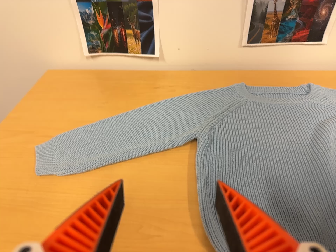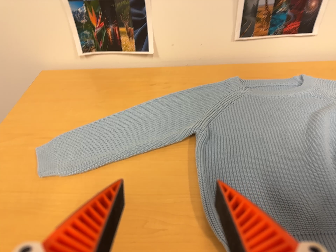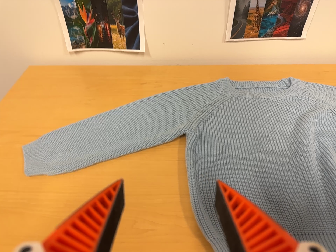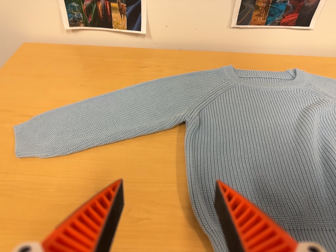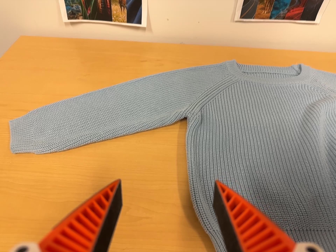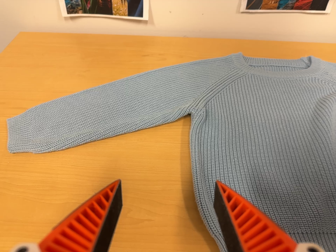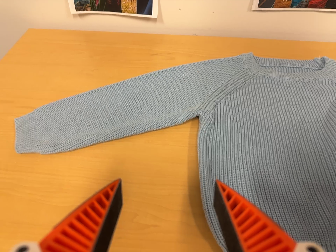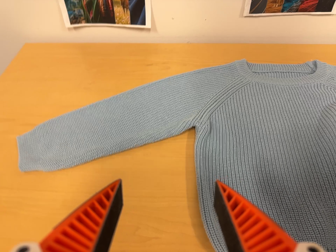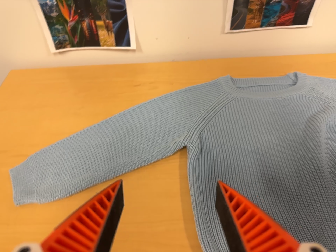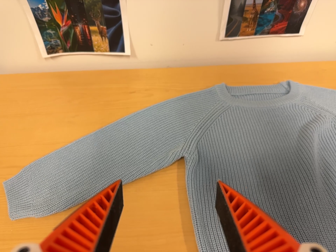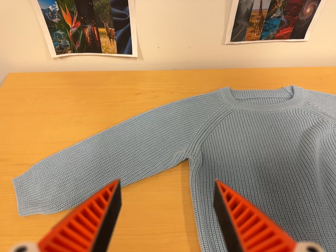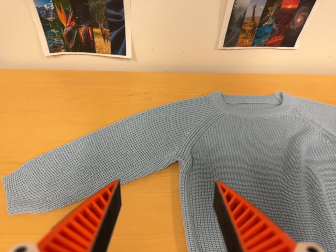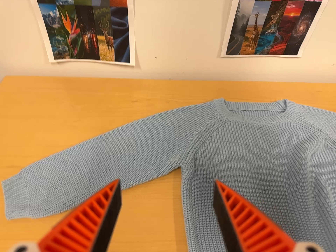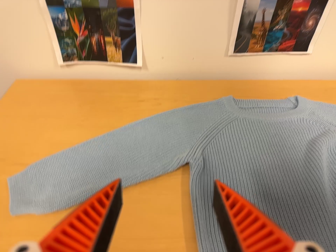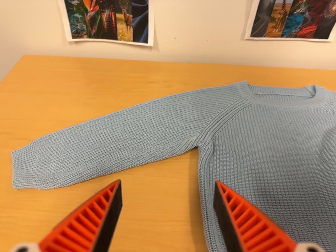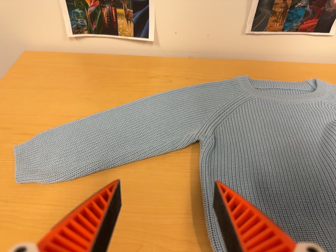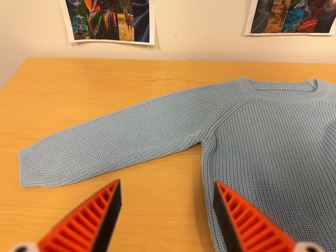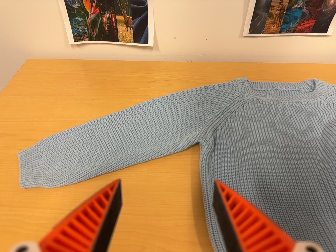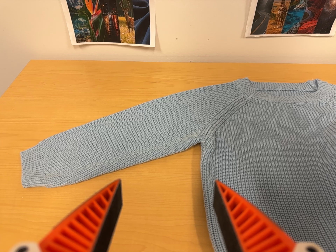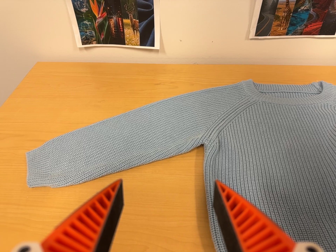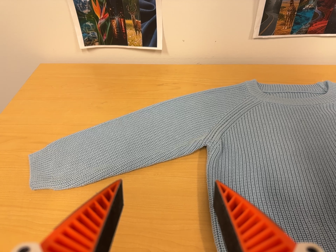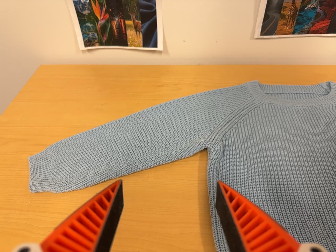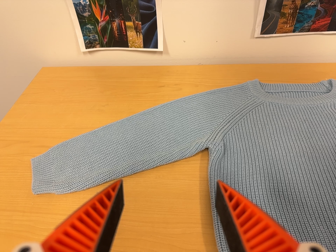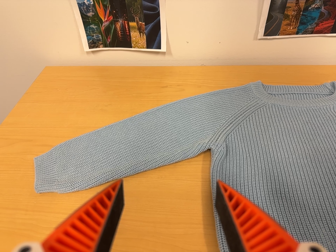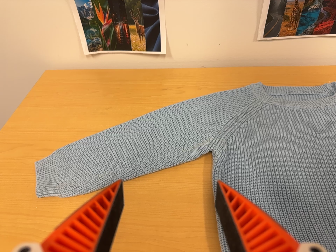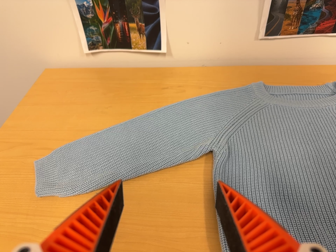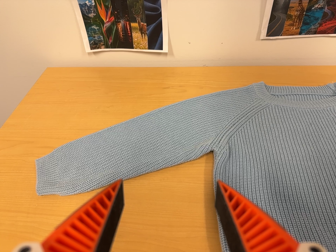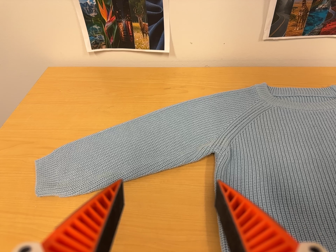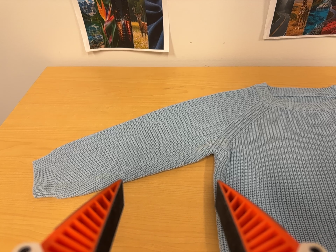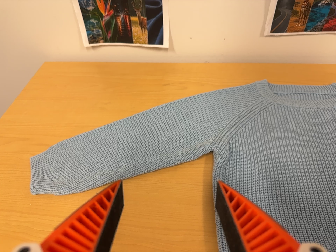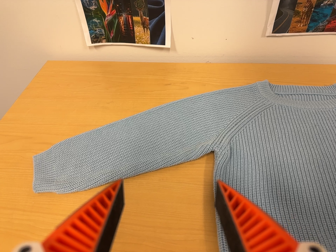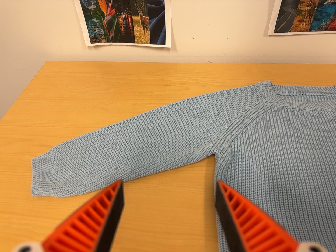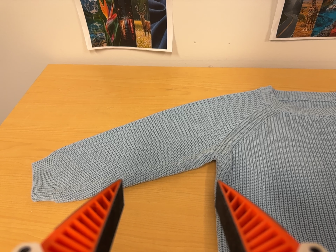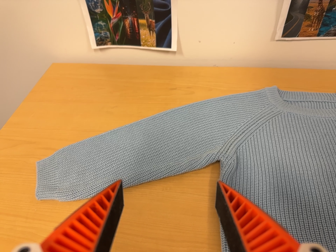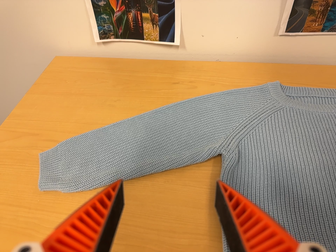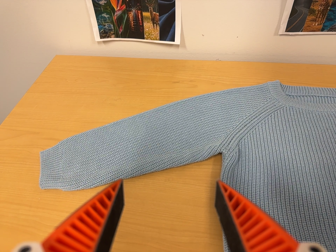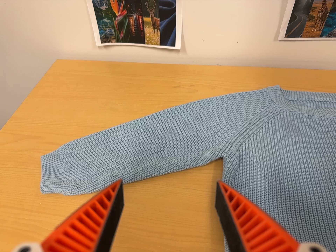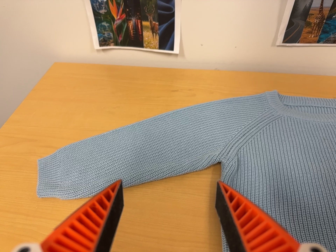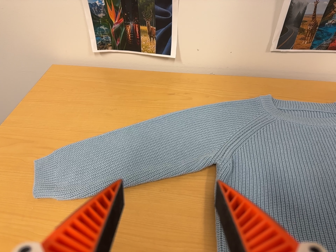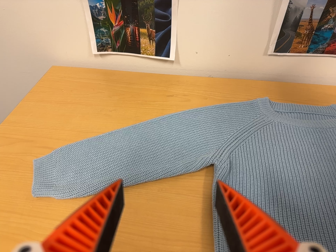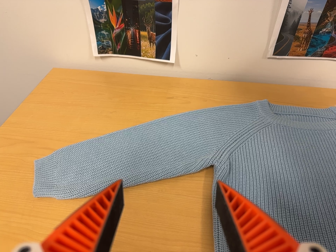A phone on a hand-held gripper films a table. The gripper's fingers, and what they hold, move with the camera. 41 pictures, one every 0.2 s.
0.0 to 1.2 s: The camera travels forward, about 6 cm, so what stands in front looms larger.
1.2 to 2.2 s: The camera travels toward the top of its view and backward, about 10 cm, so close, fixed things drift downward.
2.2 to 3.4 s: The camera travels toward the bottom of its view, about 8 cm.
3.4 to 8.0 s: The camera shifts only a little, or ends up much as it began.
The film runs forward here.
